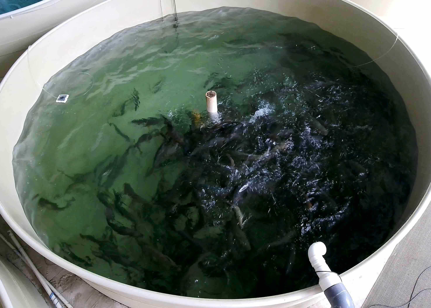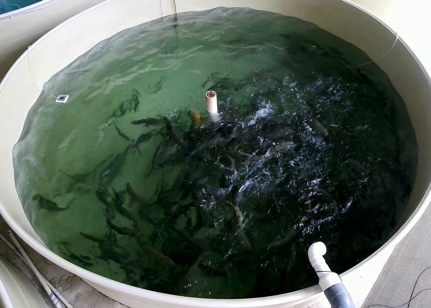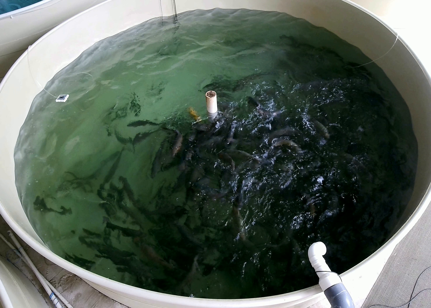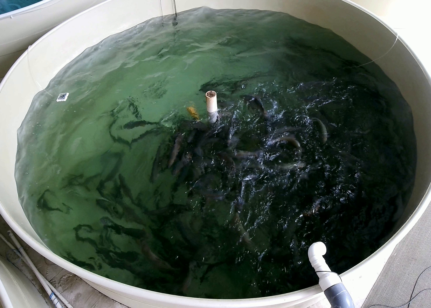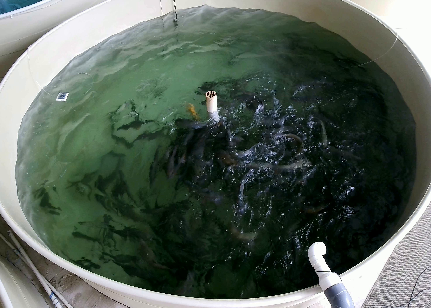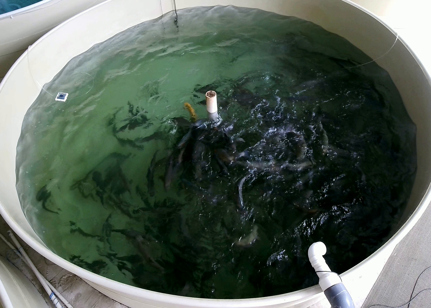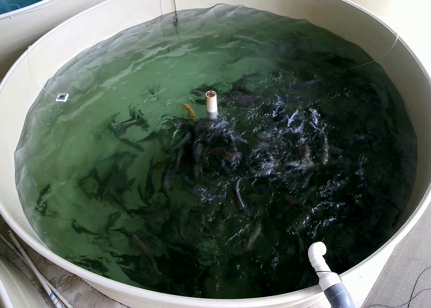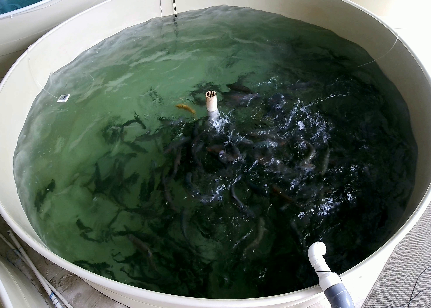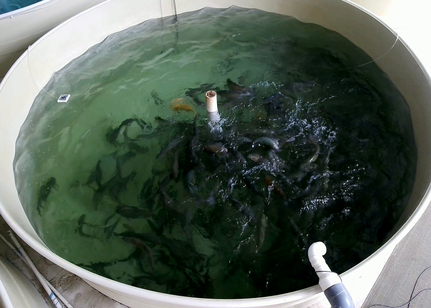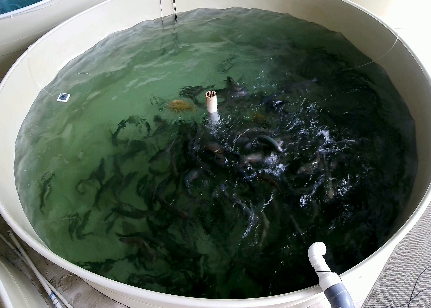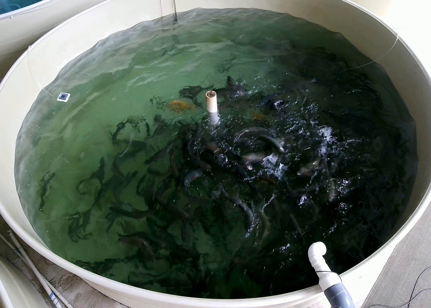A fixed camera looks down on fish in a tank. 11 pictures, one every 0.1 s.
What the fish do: Strong feeding.
